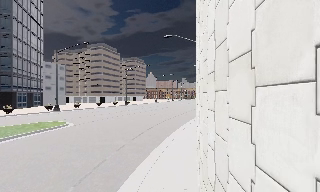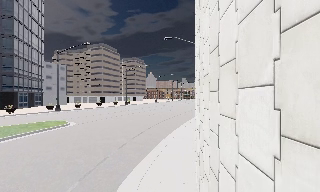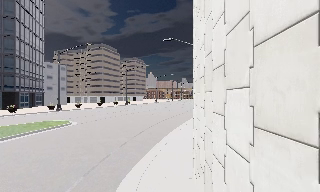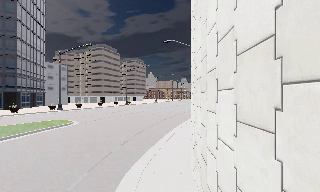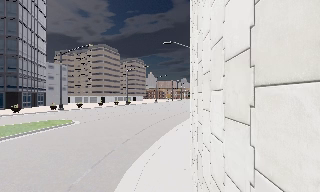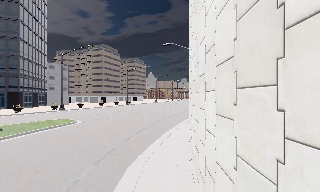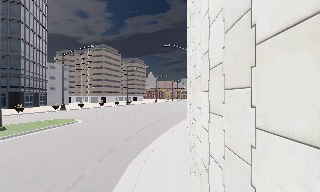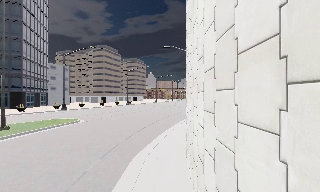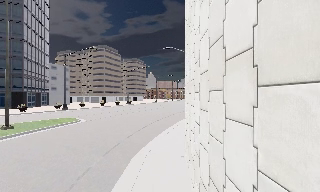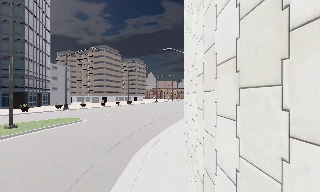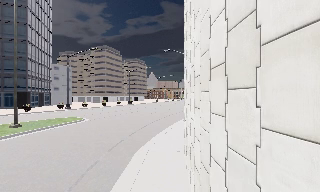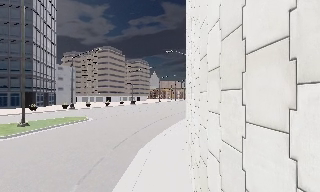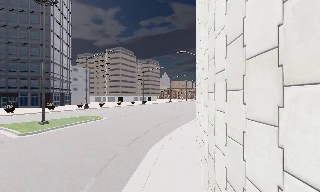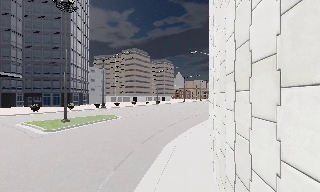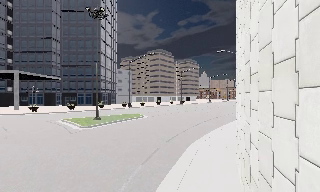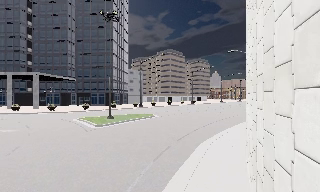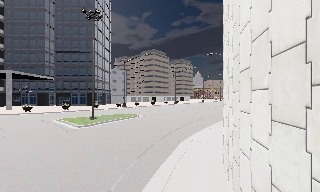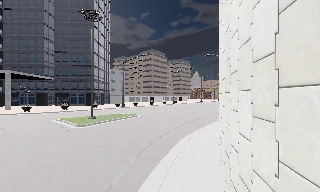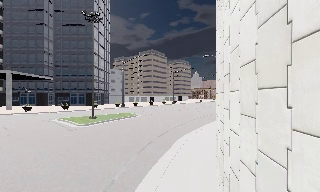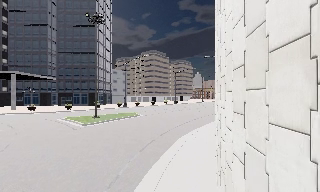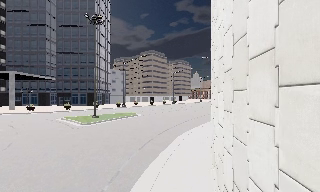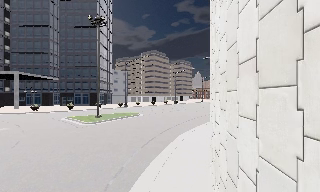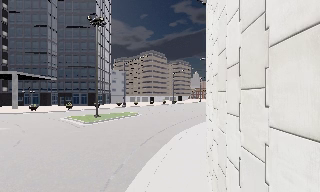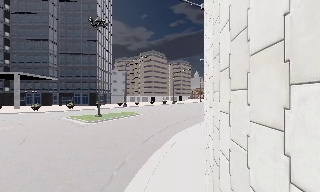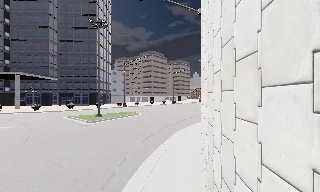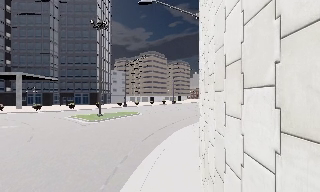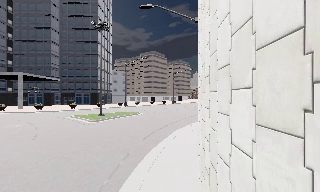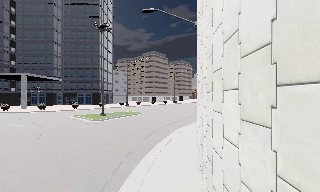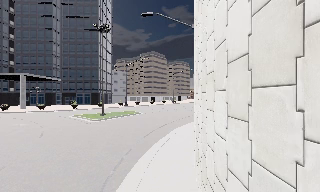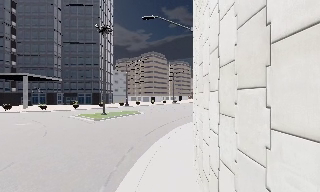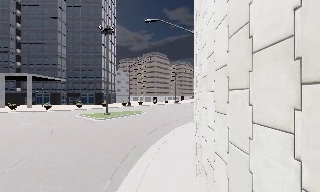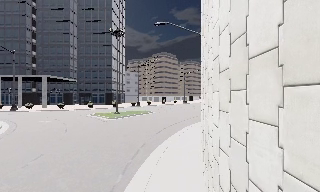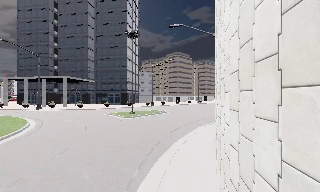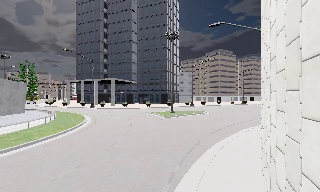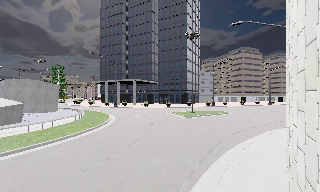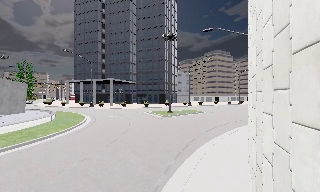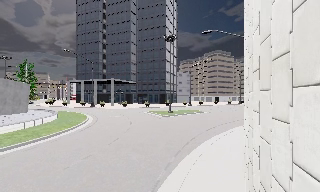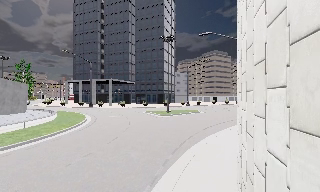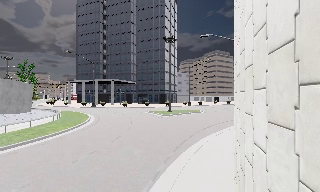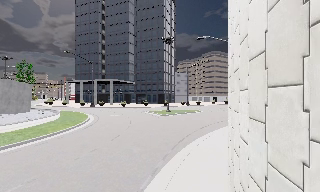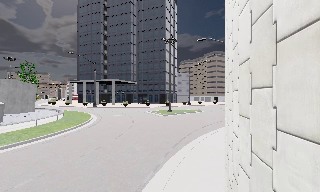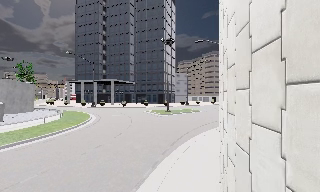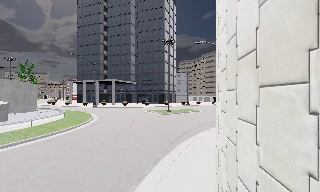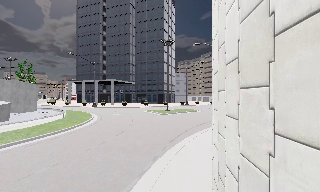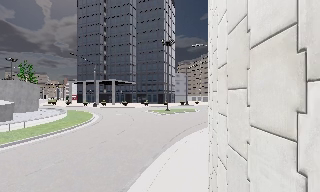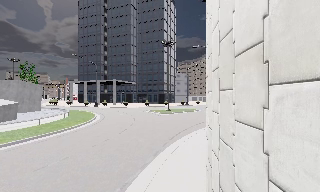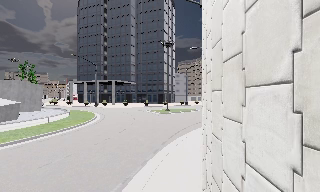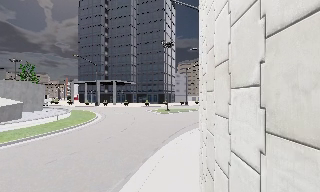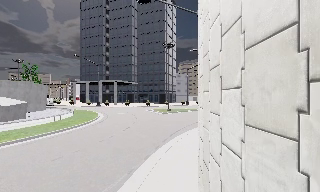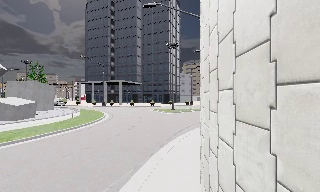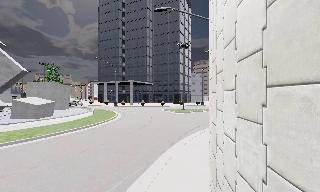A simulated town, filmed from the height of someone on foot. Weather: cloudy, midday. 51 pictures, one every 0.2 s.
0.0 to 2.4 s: The camera travels backward, about 3.5 m, so what stands in front gets smaller.
2.4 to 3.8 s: The camera swings to its left by about 10 degrees, and the scene slides to the right. It travels backward, about 2 m, so what stands in front gets smaller.
3.8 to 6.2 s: The camera travels backward, about 3.5 m, so what stands in front gets smaller.
6.2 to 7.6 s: The camera swings to its left by about 20 degrees, and the scene slides to the right. It travels backward, about 2 m, so what stands in front gets smaller.
7.6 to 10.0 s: The camera travels backward, about 3.5 m, so what stands in front gets smaller.
The film runs backward here.
